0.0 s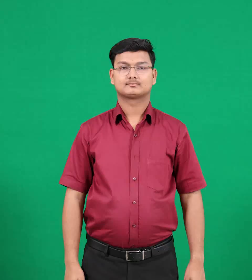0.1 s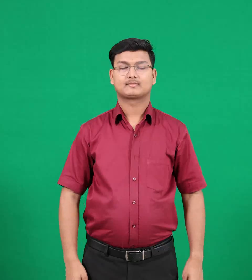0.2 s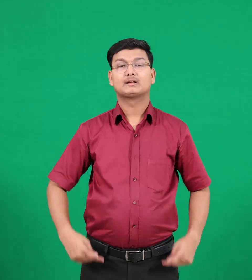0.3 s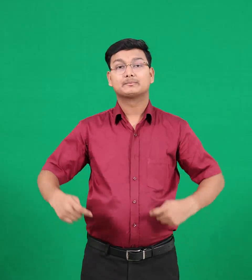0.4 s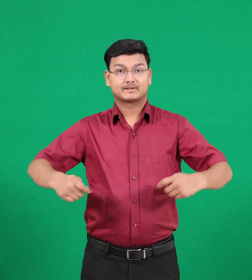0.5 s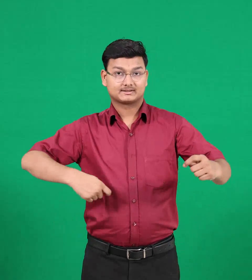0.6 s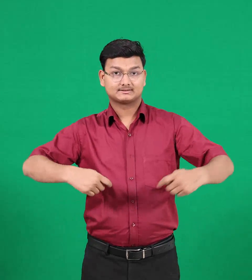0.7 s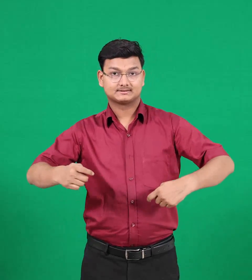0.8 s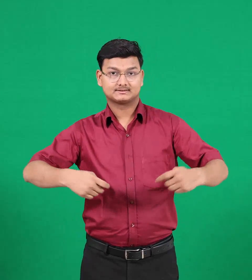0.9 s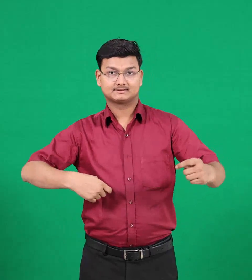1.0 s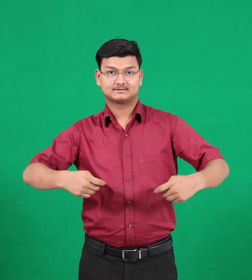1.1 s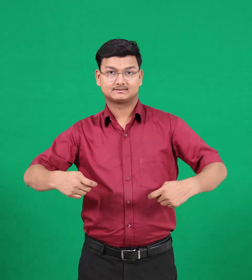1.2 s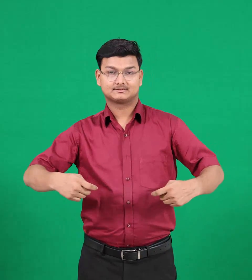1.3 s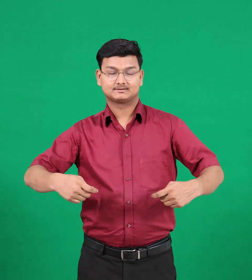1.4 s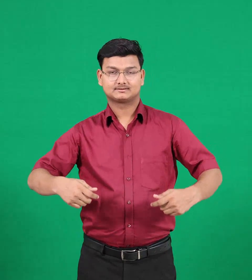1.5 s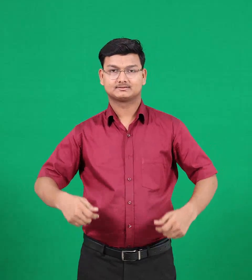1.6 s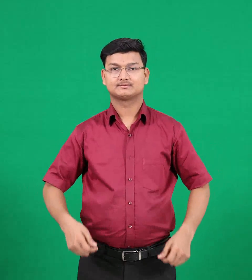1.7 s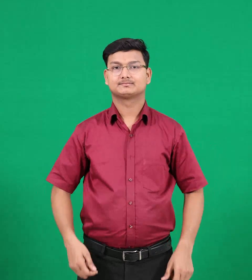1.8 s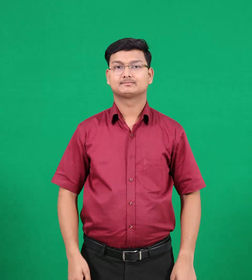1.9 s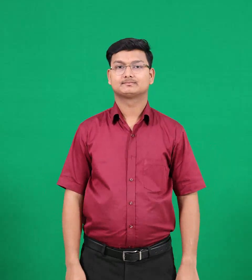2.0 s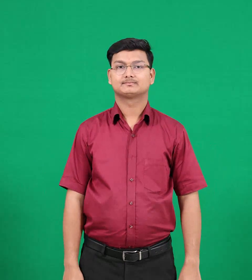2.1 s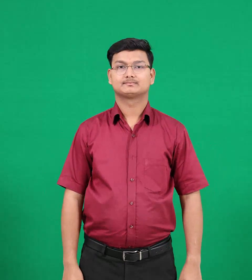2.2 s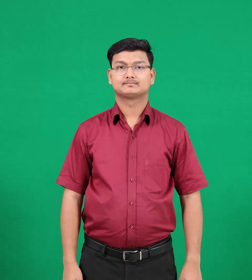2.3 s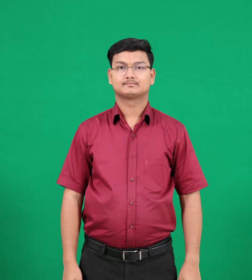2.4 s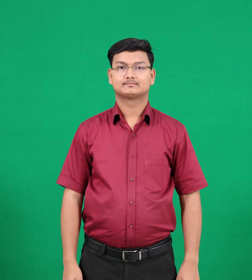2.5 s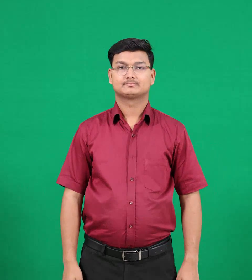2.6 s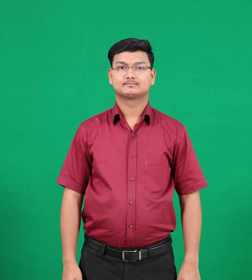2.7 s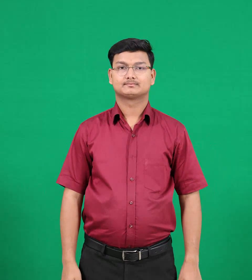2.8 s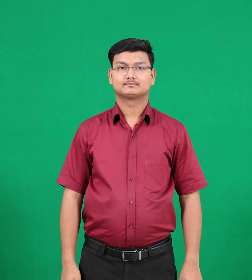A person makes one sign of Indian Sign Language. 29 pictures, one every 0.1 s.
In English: business
